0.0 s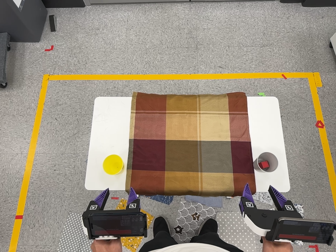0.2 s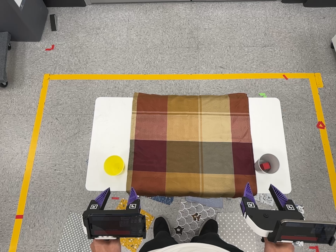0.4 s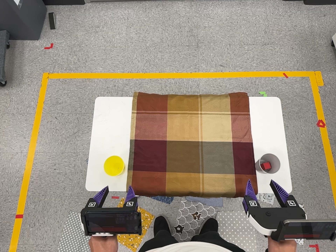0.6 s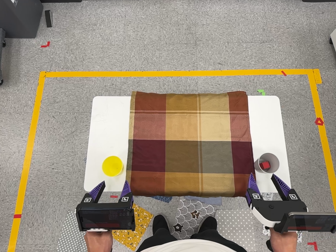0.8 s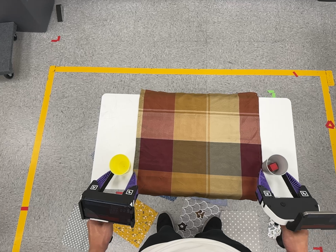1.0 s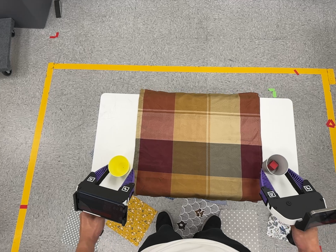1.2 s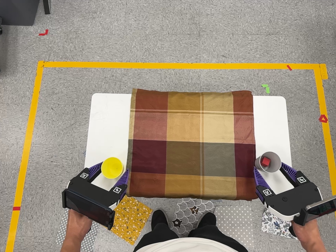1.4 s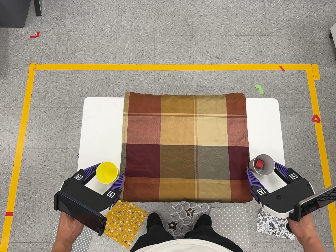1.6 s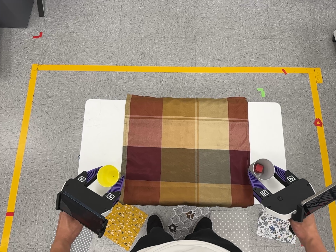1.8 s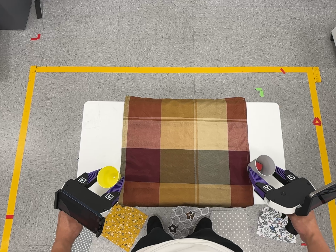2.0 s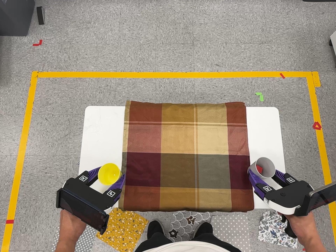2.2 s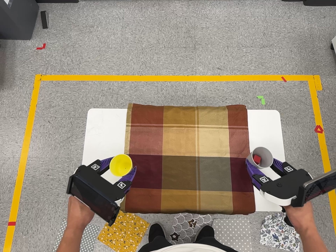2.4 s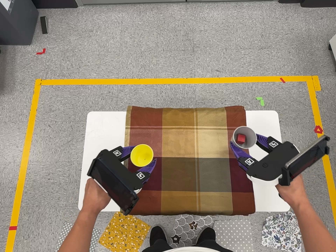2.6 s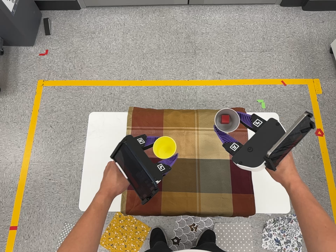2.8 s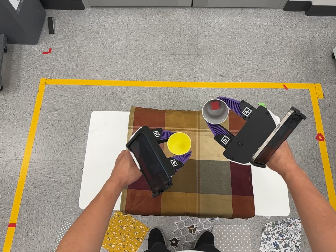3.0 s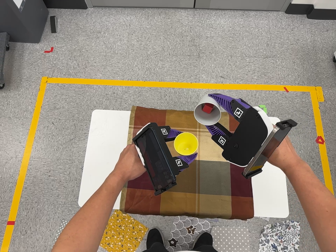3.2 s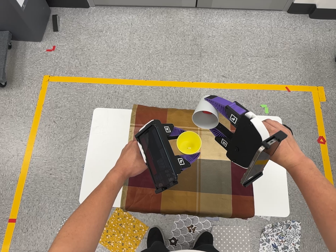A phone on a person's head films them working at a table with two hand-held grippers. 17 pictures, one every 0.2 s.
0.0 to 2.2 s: The camera travels toward the top of its view and forward, about 10 cm, so close, fixed things drift downward.
2.2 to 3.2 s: The camera shifts only a little, or ends up much as it began.
The film runs forward here.
